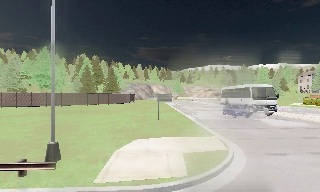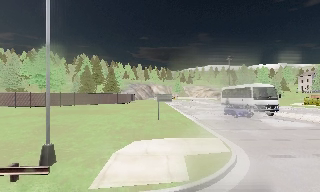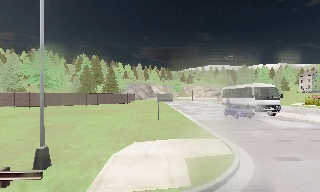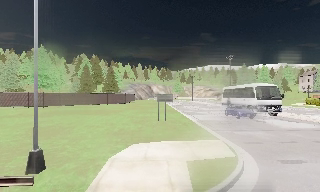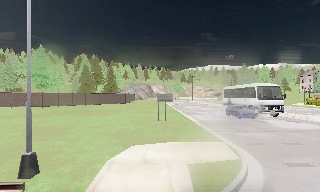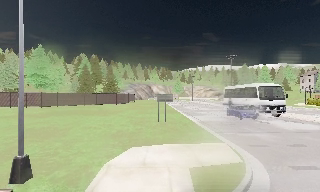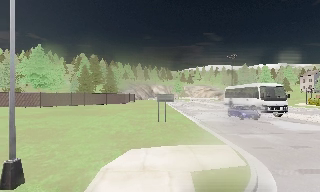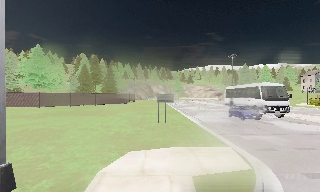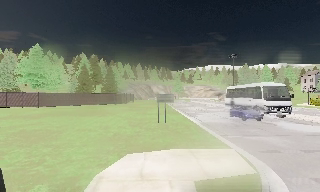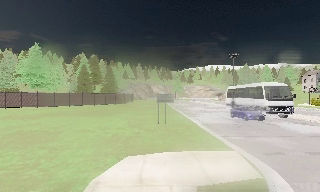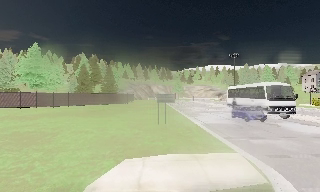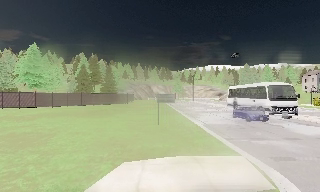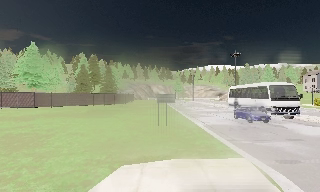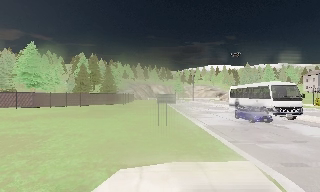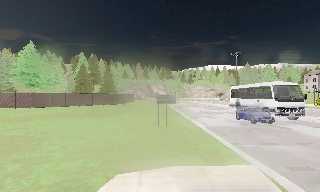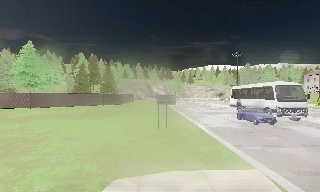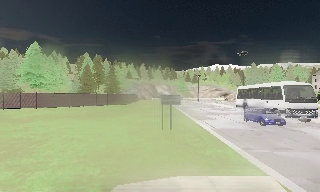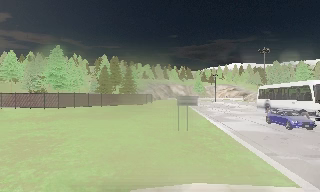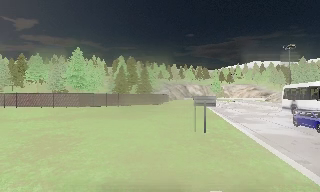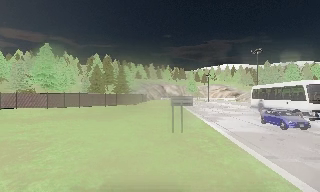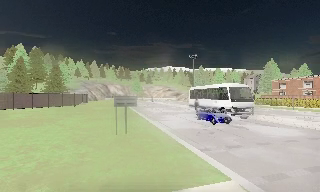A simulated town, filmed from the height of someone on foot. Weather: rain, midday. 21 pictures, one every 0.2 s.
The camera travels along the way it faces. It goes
forward.
0.0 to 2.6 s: The camera travels forward, about 3.5 m, so what stands in front looms larger.
2.6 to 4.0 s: The scene slides to the left, as the camera pans about 15 degrees to its right. It travels forward, about 2 m, so what stands in front looms larger.
The film runs forward here.
